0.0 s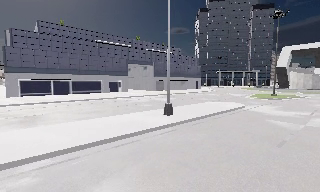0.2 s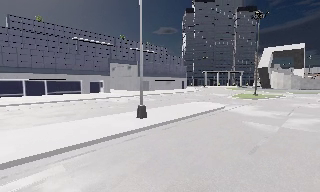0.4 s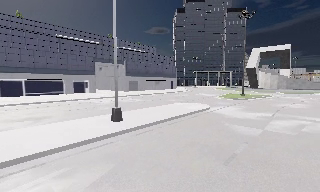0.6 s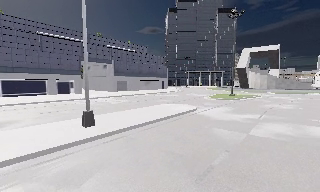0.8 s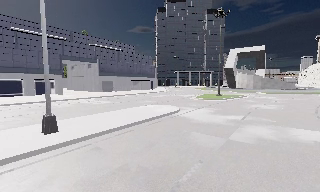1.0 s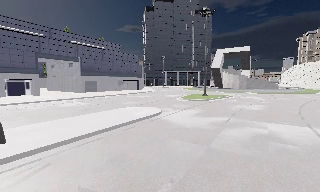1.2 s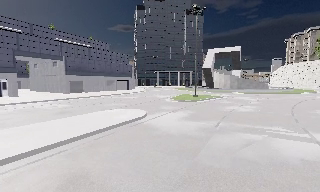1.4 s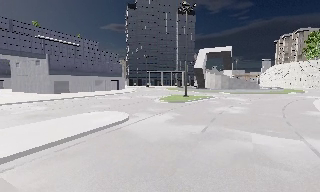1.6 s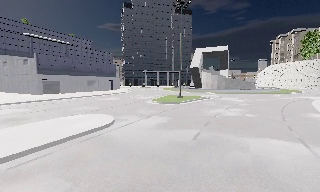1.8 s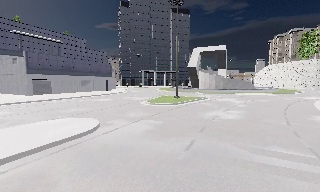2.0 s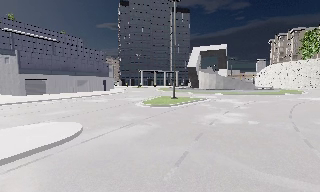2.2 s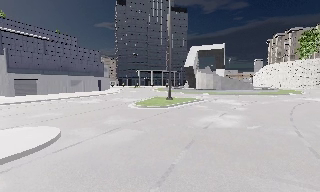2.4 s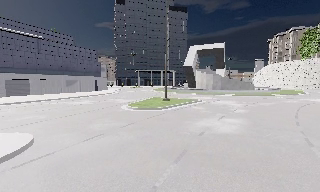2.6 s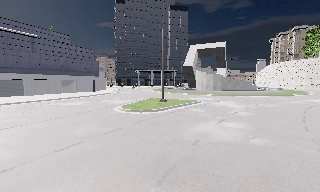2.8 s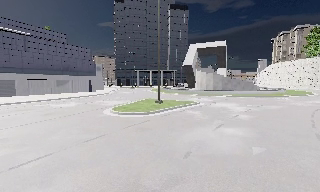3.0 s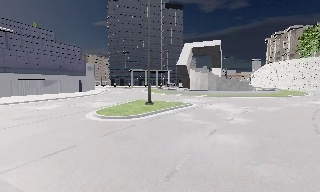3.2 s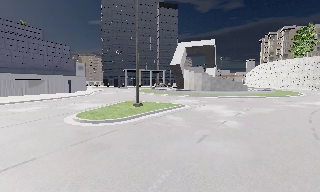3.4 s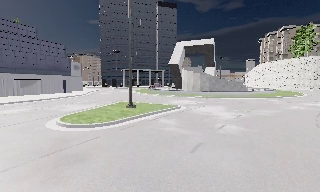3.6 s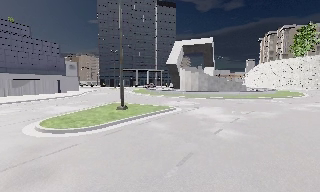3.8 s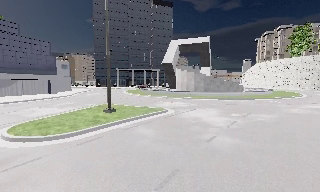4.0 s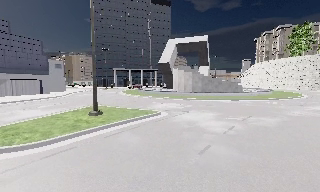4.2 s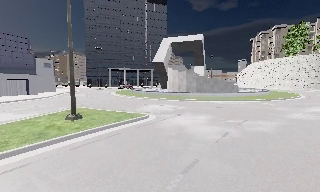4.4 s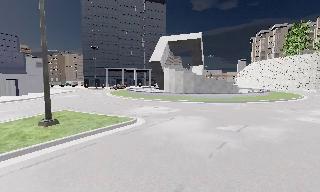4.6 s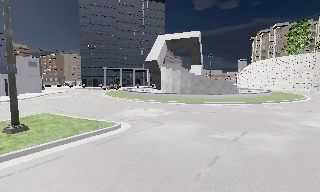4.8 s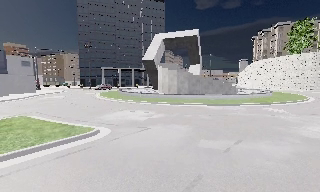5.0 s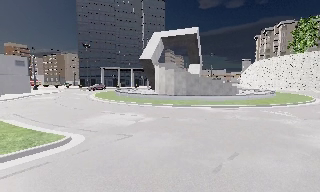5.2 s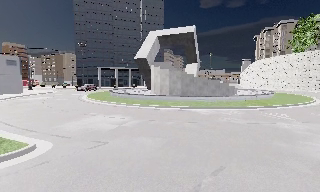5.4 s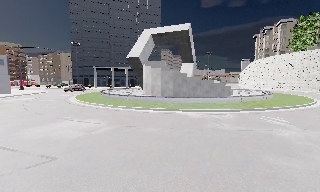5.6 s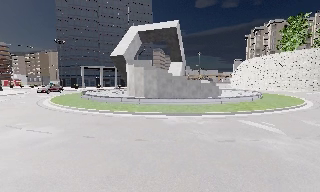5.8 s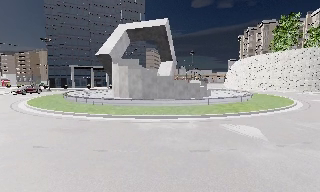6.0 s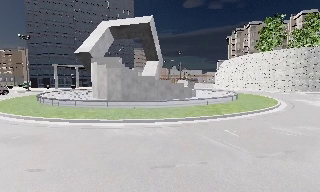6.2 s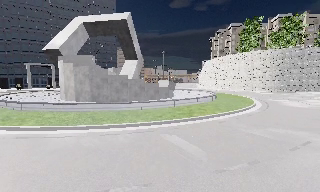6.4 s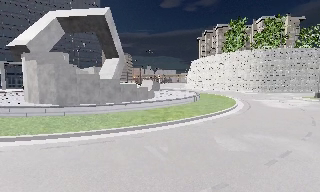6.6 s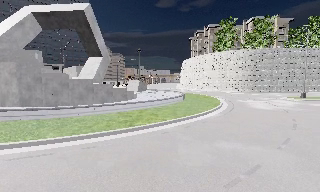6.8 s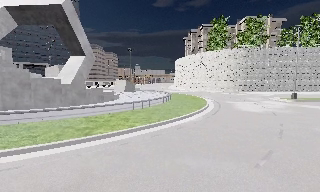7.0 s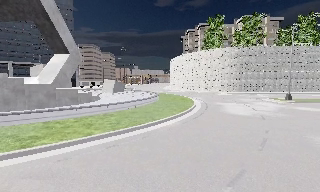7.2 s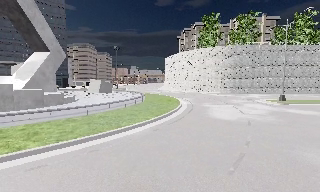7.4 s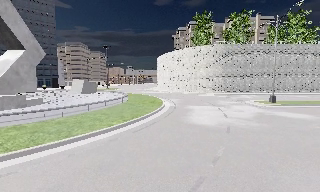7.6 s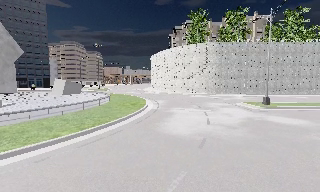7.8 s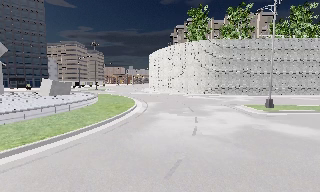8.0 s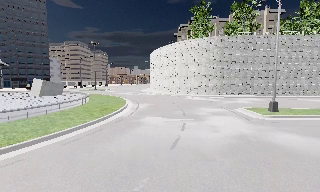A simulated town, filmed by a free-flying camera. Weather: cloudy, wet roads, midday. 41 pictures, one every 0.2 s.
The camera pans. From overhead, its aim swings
clockwise.
The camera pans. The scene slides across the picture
to the left.
0.0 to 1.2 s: The camera pans to its right, which is clockwise from overhead, by about 20 degrees. It travels forward and to its right, about 6 m, so what stands in front looms larger.
1.2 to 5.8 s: The scene slides to the left, as the camera pans about 10 degrees to its right. It travels forward and to its right, about 25 m, so what stands in front looms larger.
5.8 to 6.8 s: The scene slides to the left, as the camera pans about 15 degrees to its right. It travels to its right and forward, about 8 m, so close, fixed things drift to the left.
6.8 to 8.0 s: The camera travels to its right and forward, about 11 m, so close, fixed things drift to the left.
The film runs forward here.
